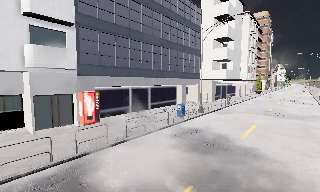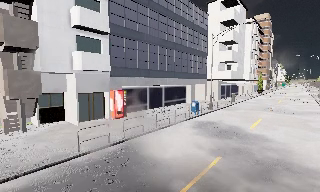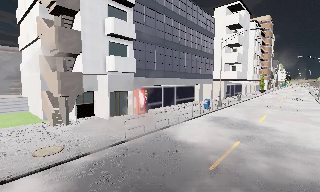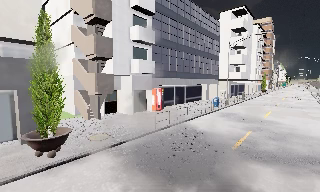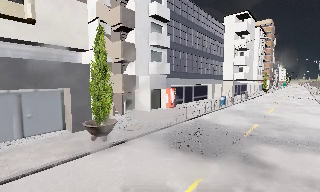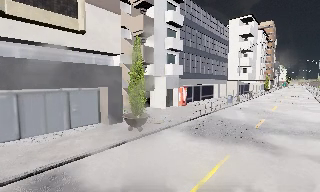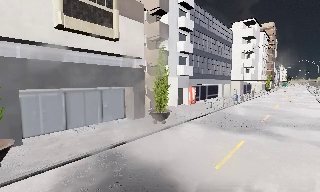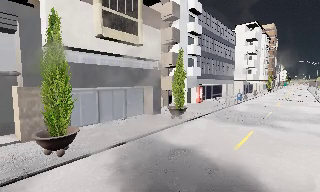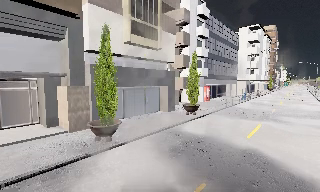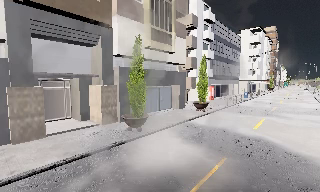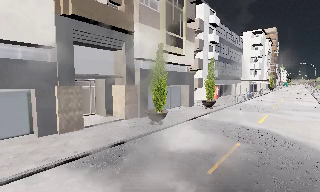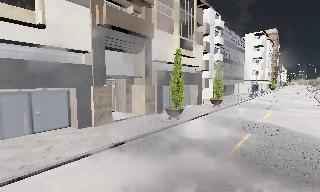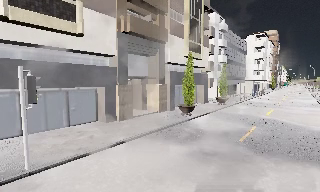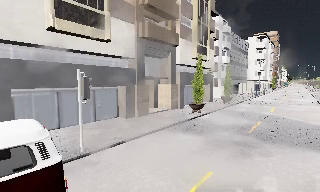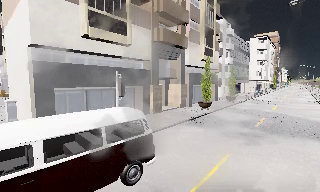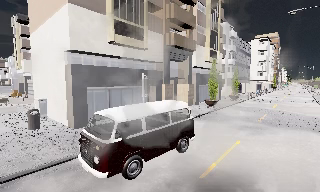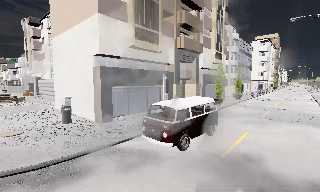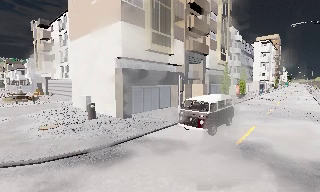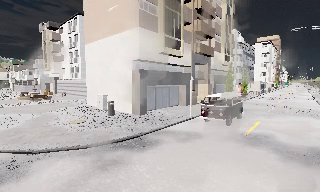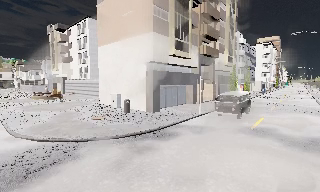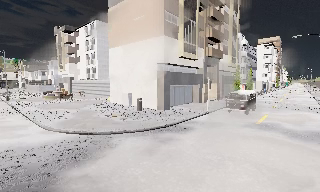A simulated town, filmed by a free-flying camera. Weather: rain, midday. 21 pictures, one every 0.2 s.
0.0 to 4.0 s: The camera travels backward and to its left, about 35 m, so what stands in front gets smaller.
The film runs backward here.
